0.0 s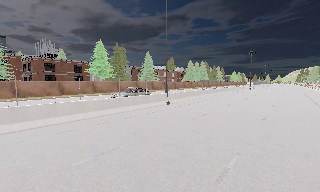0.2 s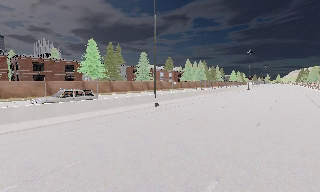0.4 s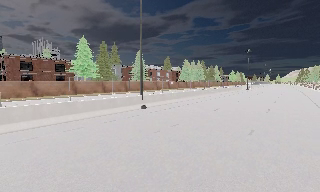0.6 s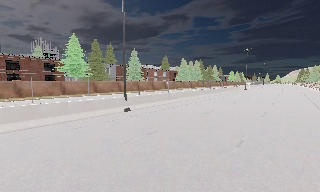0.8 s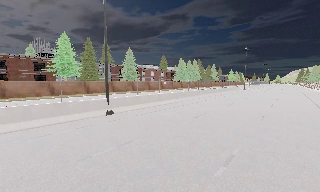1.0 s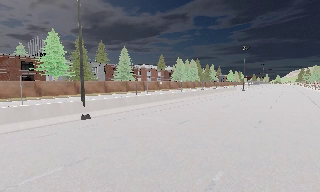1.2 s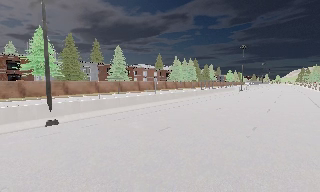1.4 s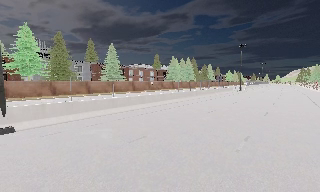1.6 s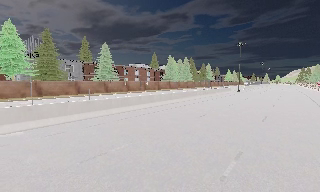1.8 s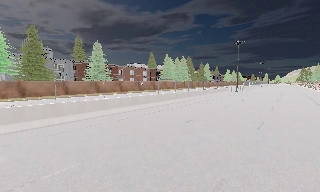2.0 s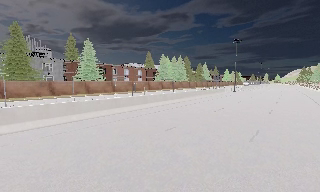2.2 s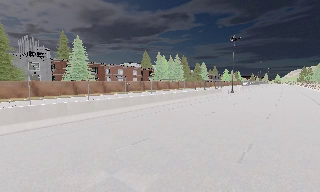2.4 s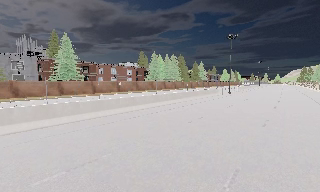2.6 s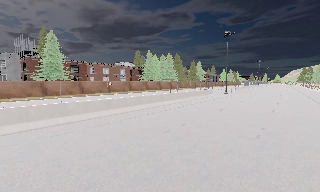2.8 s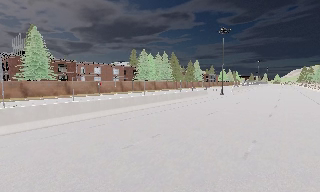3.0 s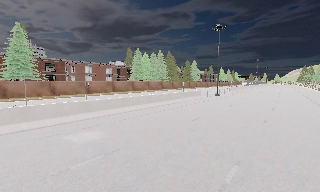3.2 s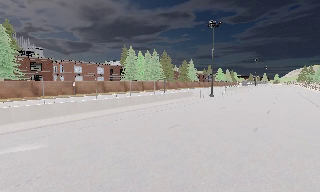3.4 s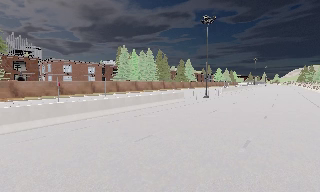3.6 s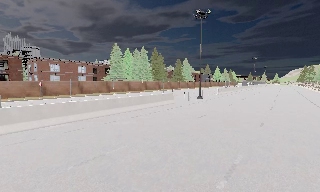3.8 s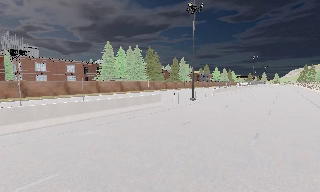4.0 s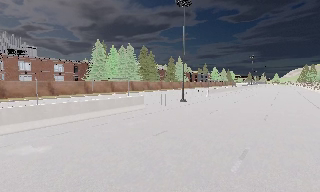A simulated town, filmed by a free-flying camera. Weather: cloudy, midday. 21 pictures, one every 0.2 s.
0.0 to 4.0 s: The camera travels forward and to its right, about 40 m, so what stands in front looms larger.
The film runs forward here.
